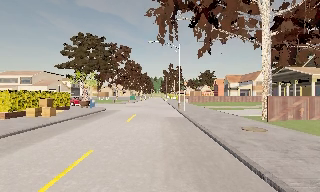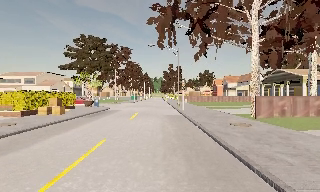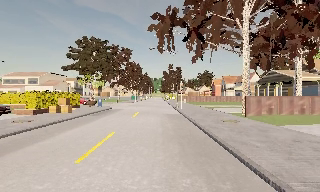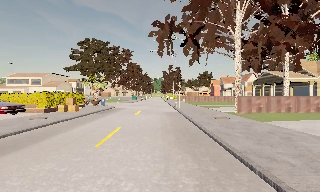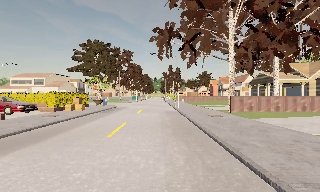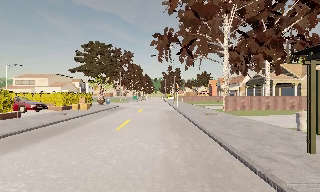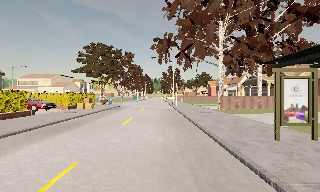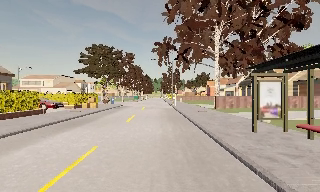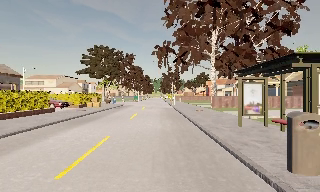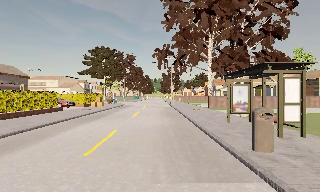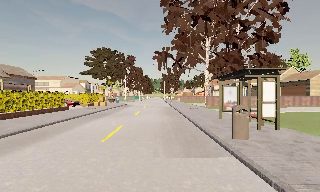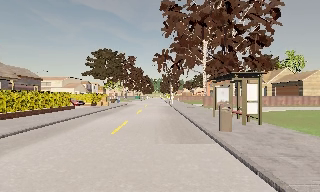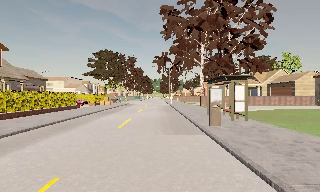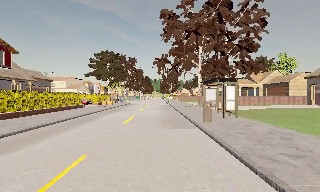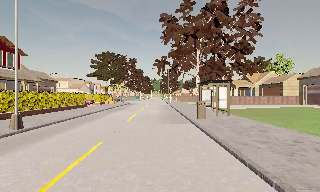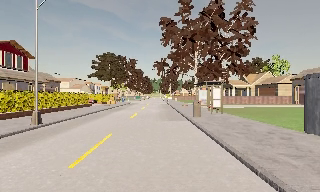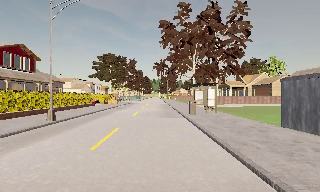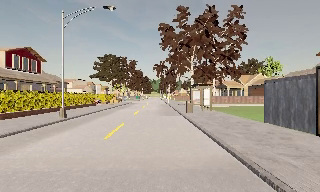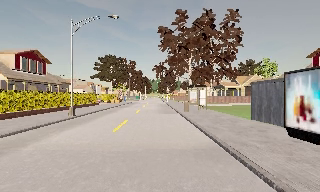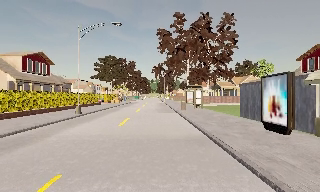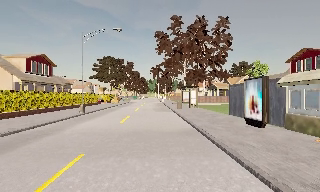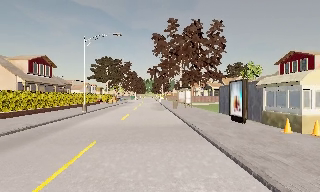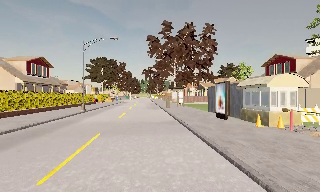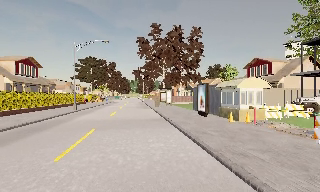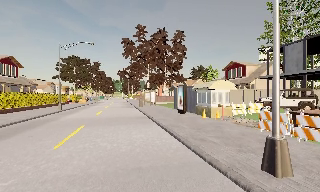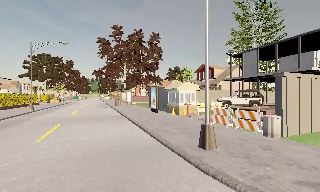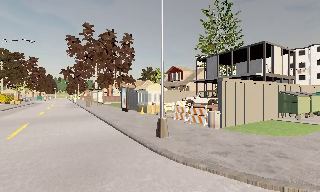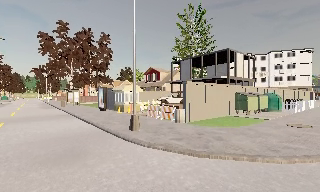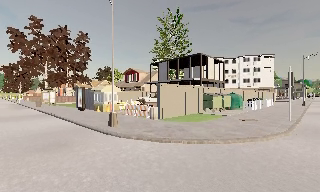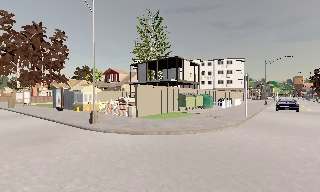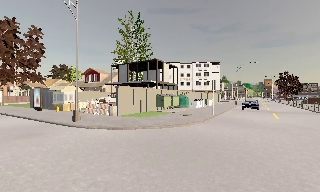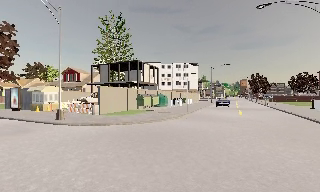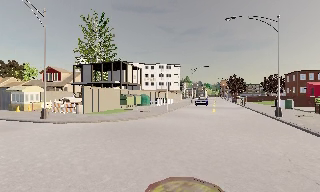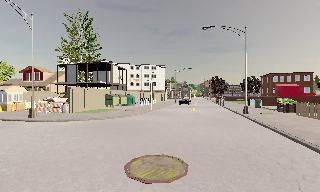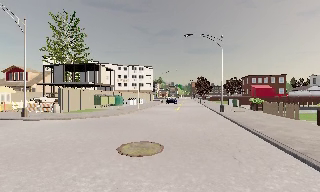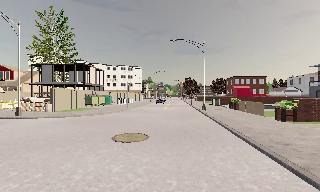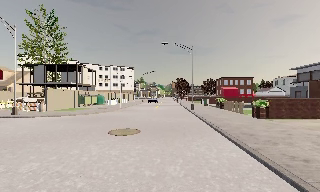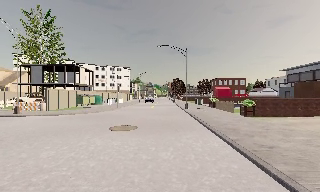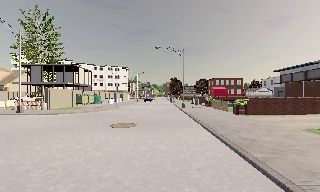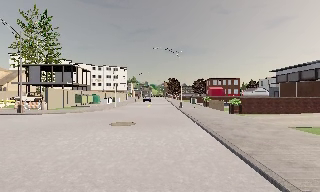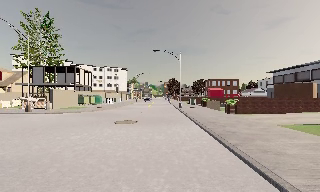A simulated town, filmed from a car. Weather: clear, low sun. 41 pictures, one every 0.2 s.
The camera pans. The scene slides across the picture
to the left.
The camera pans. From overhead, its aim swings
clockwise.
0.0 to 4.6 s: The camera travels backward, about 30 m, so what stands in front gets smaller.
4.6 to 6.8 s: The scene slides to the left, as the camera pans about 70 degrees to its right. It travels backward, about 14 m.
6.8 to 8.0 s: The camera travels backward, about 5 m, so what stands in front gets smaller. It loses speed.
The film runs backward here.
